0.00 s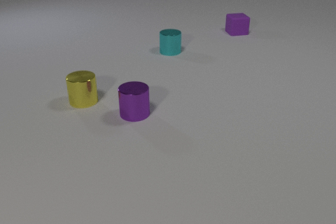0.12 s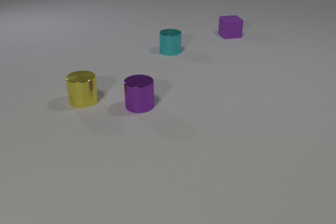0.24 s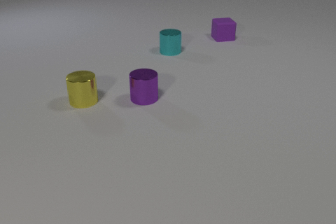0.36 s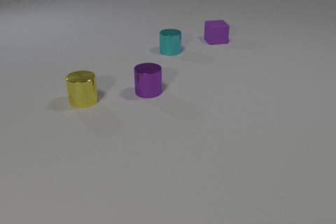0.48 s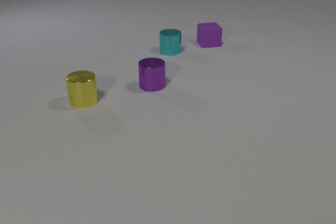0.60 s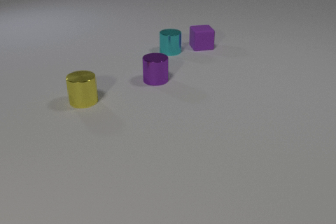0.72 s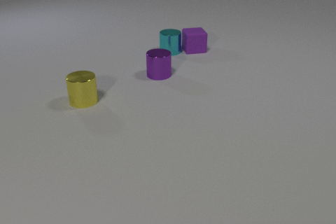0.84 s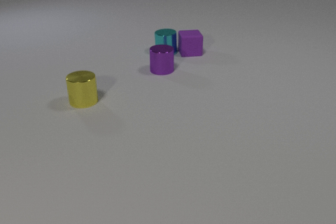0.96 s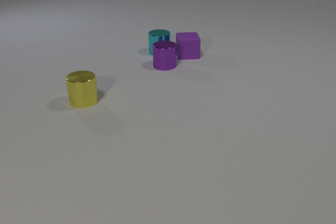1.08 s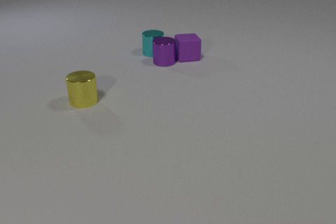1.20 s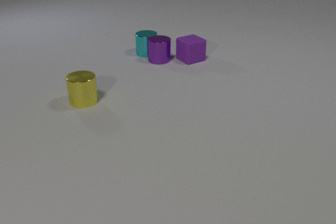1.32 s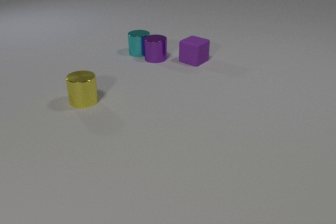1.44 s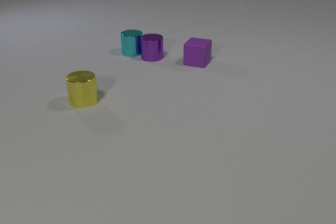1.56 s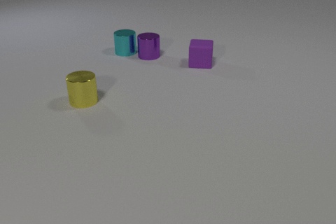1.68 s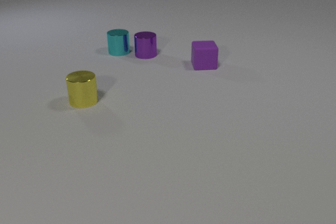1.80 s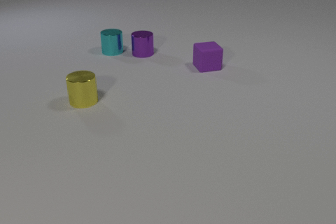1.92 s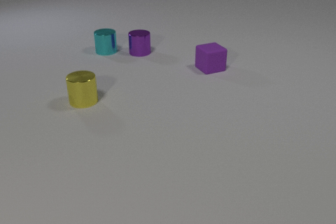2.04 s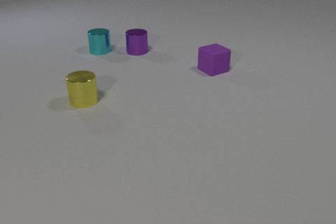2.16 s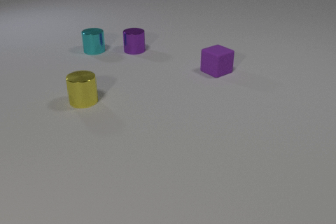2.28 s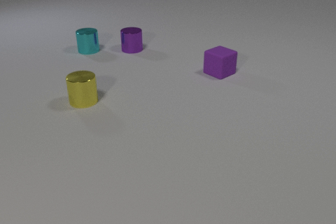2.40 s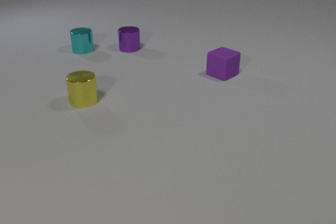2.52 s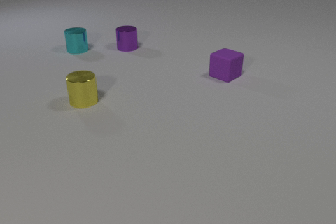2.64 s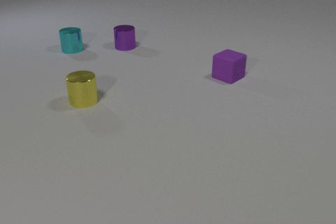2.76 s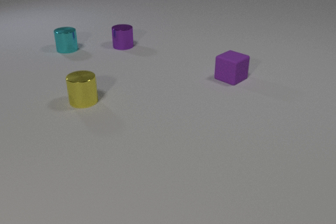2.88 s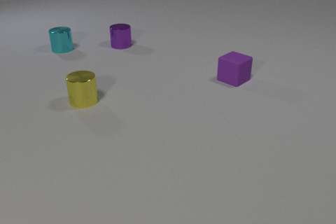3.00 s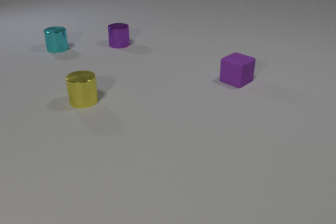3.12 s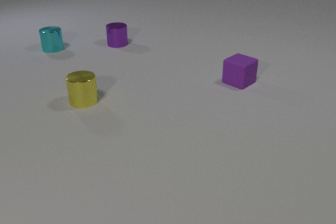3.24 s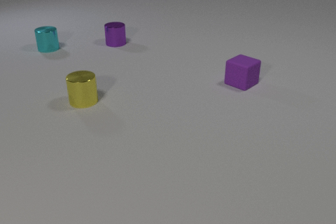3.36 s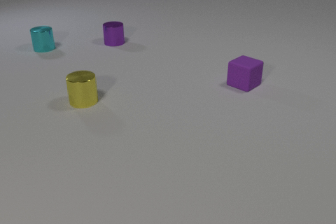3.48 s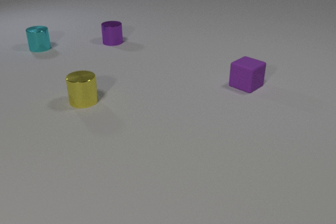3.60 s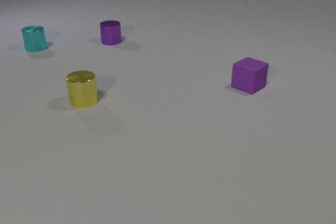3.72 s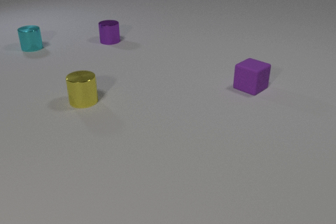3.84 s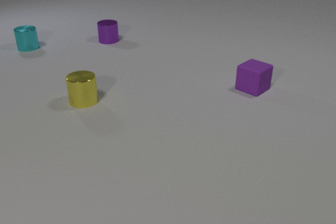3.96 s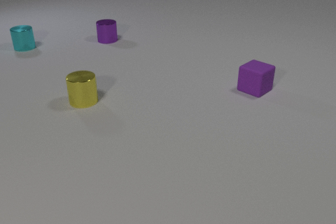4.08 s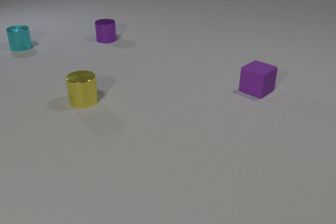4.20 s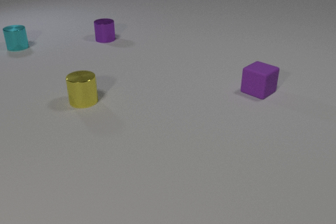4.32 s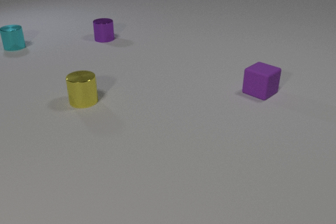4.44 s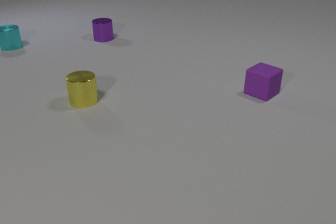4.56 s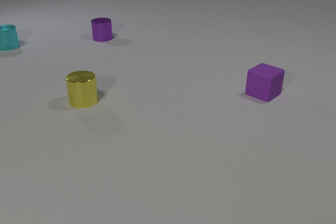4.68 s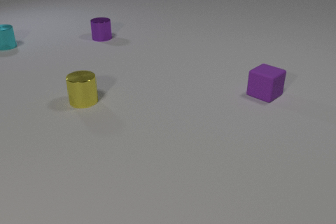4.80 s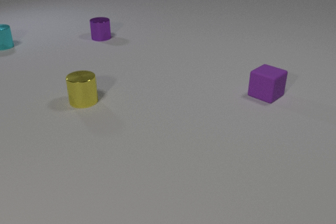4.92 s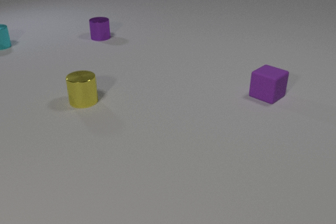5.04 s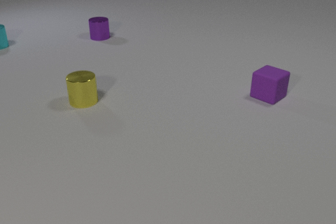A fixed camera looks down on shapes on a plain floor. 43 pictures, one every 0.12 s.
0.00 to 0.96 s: The purple rubber cube slides toward the camera and to the left. The purple metal cylinder slides away from the camera. The cyan metal cylinder slides to the left. The purple rubber cube and the cyan metal cylinder collide.
0.96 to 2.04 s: The purple rubber cube slides toward the camera and to the right, spins counterclockwise seen from above by about 120 degrees, its near face sliding to the right. The purple metal cylinder slides away from the camera and to the left. The cyan metal cylinder slides to the left. The purple rubber cube and the purple metal cylinder collide. The purple metal cylinder and the cyan metal cylinder collide.
2.04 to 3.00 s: The purple rubber cube slides to the right and toward the camera. The purple metal cylinder slides away from the camera and to the left. The cyan metal cylinder slides to the left.
3.00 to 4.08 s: The purple rubber cube slides to the right and toward the camera. The purple metal cylinder slides away from the camera and to the left. The cyan metal cylinder slides to the left and away from the camera.
4.08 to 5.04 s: The purple rubber cube slides to the right and toward the camera. The purple metal cylinder slides away from the camera and to the left. The cyan metal cylinder slides to the left and away from the camera.
What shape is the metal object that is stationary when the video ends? cylinder.
What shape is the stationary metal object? cylinder.
How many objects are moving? 3.
